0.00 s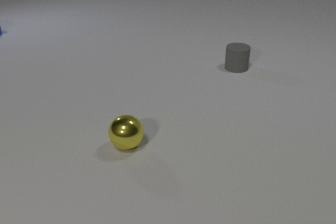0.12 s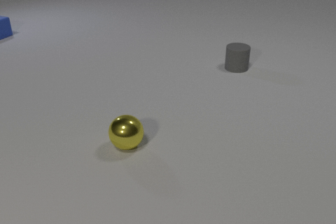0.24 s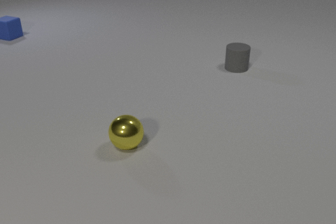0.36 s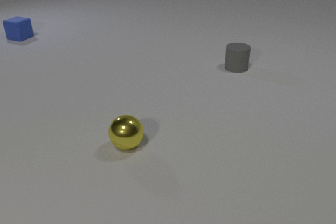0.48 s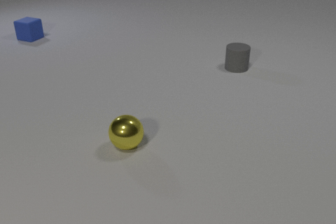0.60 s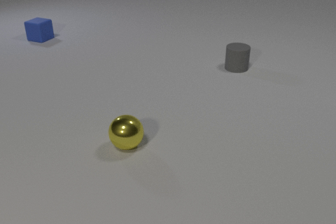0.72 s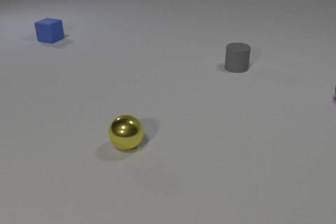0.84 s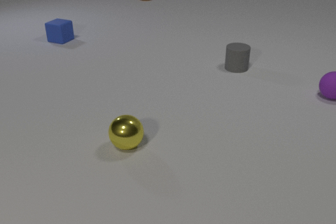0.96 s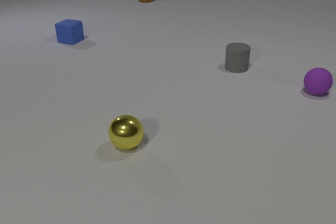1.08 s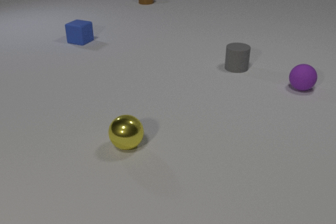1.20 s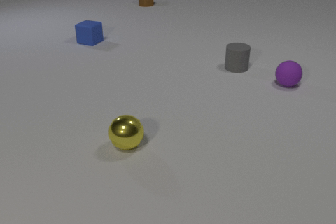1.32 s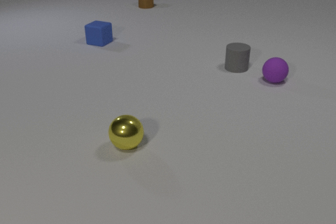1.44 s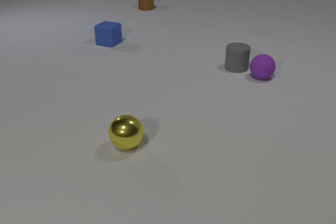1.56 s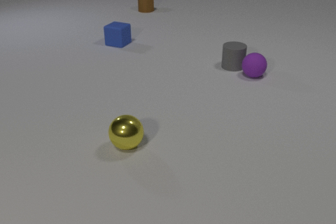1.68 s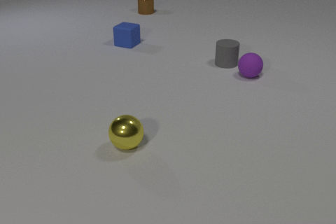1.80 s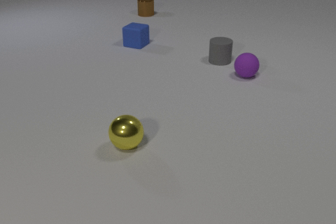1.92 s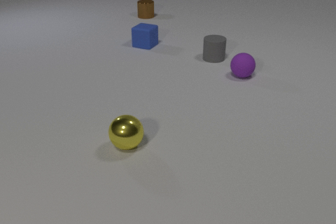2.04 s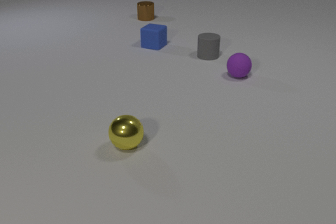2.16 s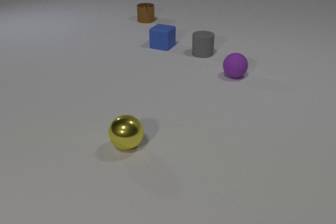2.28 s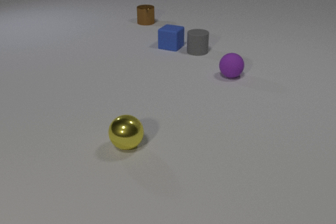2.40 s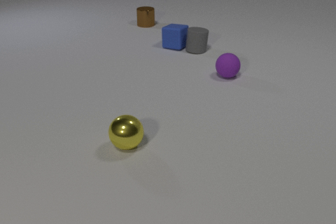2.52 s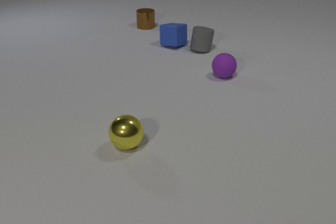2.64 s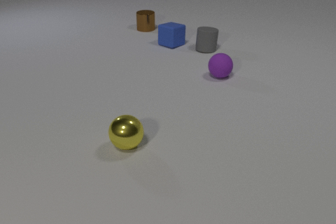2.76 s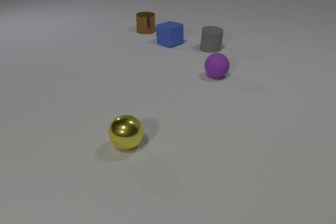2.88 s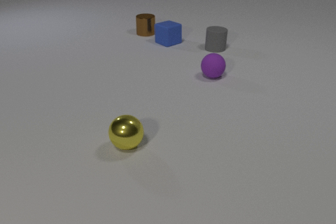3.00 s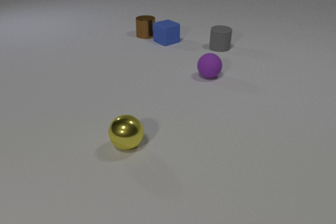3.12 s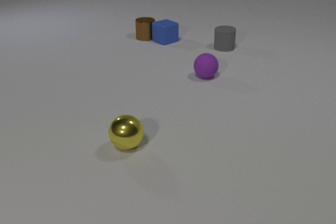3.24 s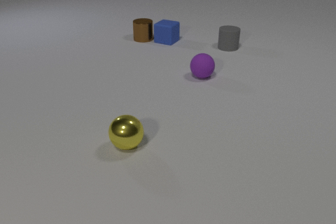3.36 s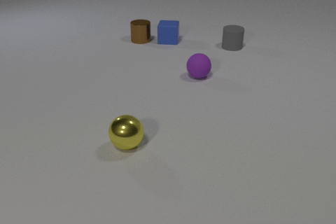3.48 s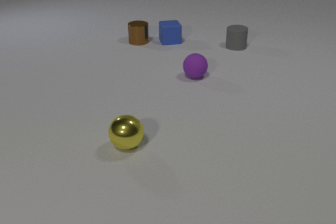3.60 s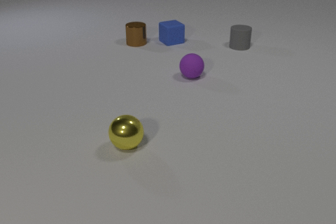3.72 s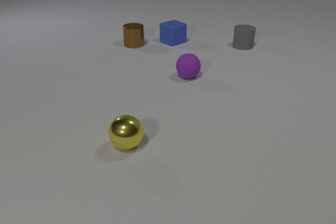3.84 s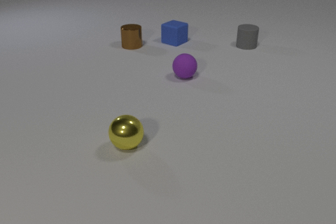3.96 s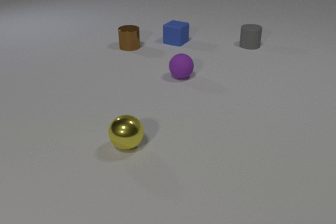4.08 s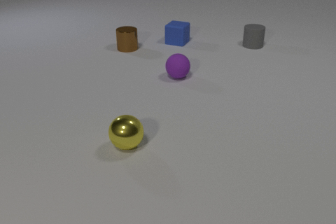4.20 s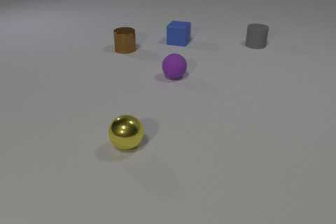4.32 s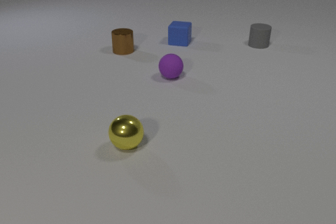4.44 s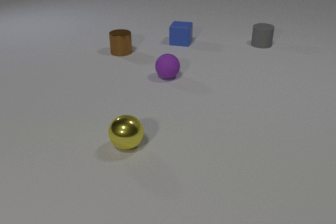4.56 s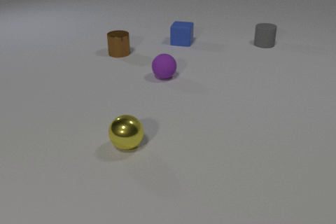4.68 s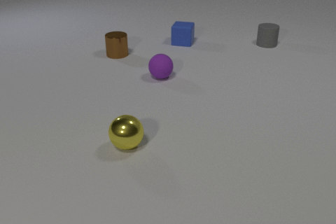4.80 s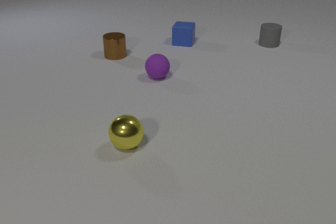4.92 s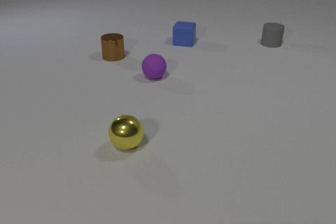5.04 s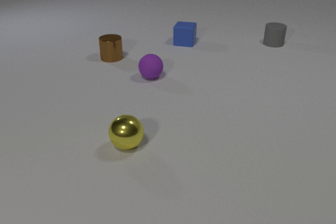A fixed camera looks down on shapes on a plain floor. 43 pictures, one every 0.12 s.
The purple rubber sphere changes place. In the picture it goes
to the left.
The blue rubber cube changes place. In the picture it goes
to the right.
0.00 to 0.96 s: The purple rubber sphere comes in at the right edge, rolls to the left. The brown metal cylinder comes in at the top edge, slides toward the camera. The blue rubber cube slides to the right and toward the camera.
0.96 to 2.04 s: The purple rubber sphere rolls to the left. The gray rubber cylinder slides to the left and away from the camera. The brown metal cylinder slides toward the camera. The blue rubber cube slides to the right. The purple rubber sphere and the gray rubber cylinder collide.
2.04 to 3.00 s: The purple rubber sphere rolls to the left. The gray rubber cylinder slides away from the camera and to the right. The brown metal cylinder slides toward the camera. The blue rubber cube slides to the right and away from the camera, spins so that its near face slides to the left, clockwise seen from above. The gray rubber cylinder and the blue rubber cube collide.
3.00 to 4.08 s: The purple rubber sphere rolls to the left. The gray rubber cylinder slides to the right and away from the camera. The brown metal cylinder slides toward the camera and to the left. The blue rubber cube slides to the right, spins so that its near face slides to the right, counterclockwise seen from above. The brown metal cylinder and the blue rubber cube collide.
4.08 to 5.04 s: The purple rubber sphere rolls to the left. The gray rubber cylinder slides to the right and away from the camera. The brown metal cylinder slides toward the camera and to the left. The blue rubber cube slides to the right.
What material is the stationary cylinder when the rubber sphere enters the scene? rubber.
How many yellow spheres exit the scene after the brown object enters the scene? 0.
How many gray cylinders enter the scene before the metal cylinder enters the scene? 0.
